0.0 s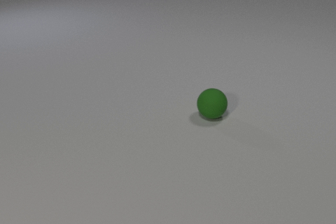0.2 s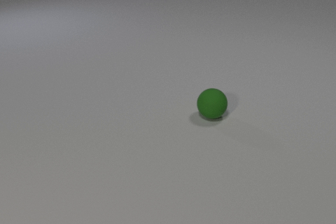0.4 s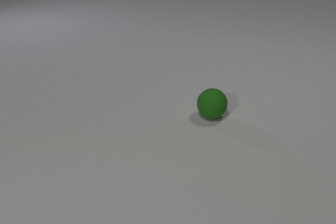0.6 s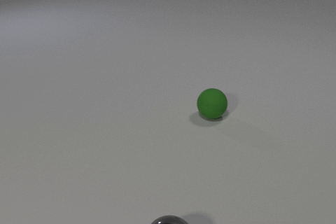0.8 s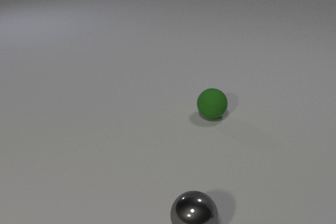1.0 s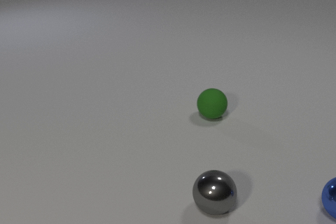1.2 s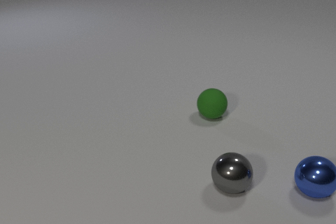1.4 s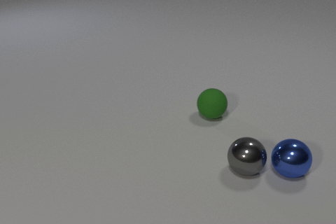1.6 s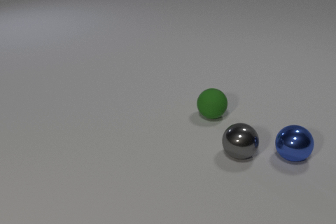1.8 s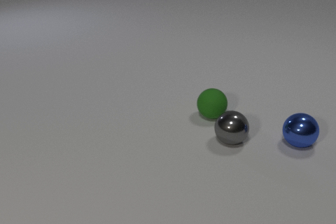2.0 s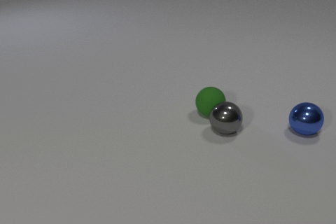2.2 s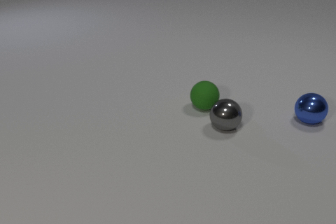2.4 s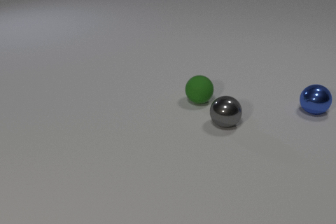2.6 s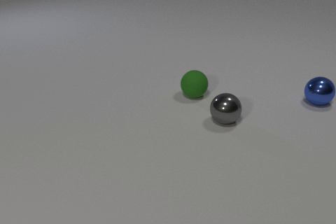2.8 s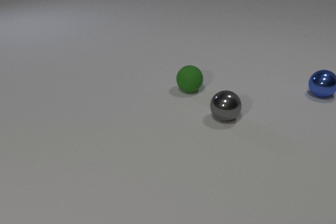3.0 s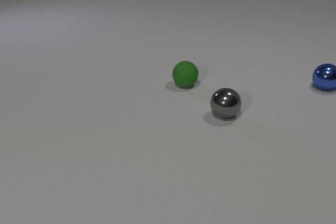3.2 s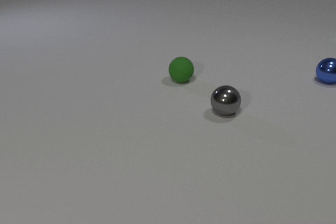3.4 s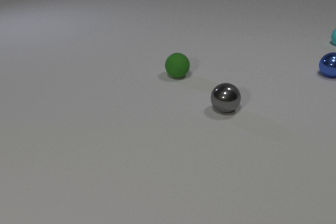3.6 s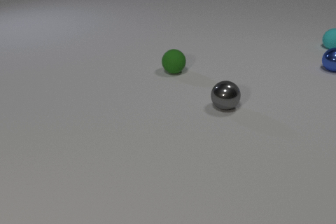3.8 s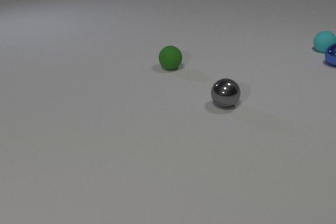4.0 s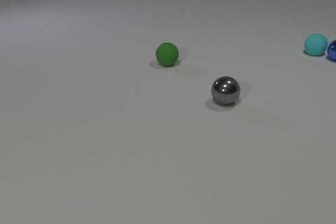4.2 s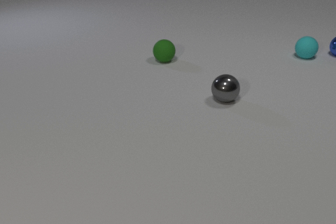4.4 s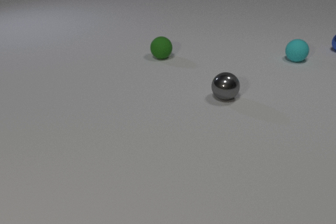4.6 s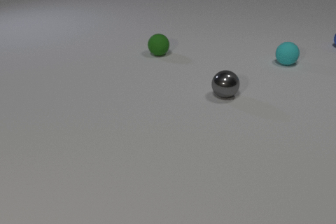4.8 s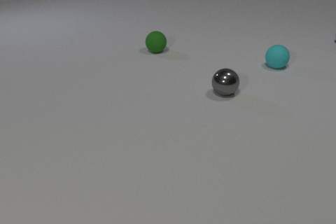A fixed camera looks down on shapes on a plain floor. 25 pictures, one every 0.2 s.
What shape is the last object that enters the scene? sphere.
How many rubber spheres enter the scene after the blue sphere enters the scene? 1.
Are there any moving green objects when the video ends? yes.
0.0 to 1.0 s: The gray metal sphere comes in at the bottom edge, rolls away from the camera and to the right. The blue metal sphere comes in at the right edge, rolls to the left.
1.0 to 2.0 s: The gray metal sphere rolls away from the camera. The blue metal sphere rolls away from the camera. The gray metal sphere and the blue metal sphere collide. The gray metal sphere and the green rubber sphere collide.
2.0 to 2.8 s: The gray metal sphere rolls away from the camera. The blue metal sphere rolls away from the camera. The green rubber sphere rolls away from the camera and to the left.
2.8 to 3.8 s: The gray metal sphere rolls away from the camera. The blue metal sphere rolls away from the camera. The green rubber sphere rolls away from the camera. The cyan rubber sphere comes in at the right edge, rolls toward the camera and to the left.
3.8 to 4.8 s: The gray metal sphere rolls away from the camera. The blue metal sphere rolls away from the camera. The green rubber sphere rolls away from the camera. The cyan rubber sphere rolls toward the camera and to the left.
